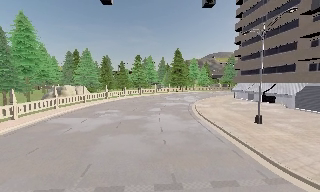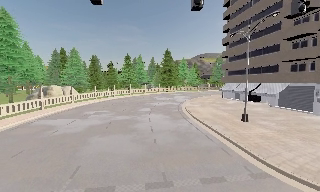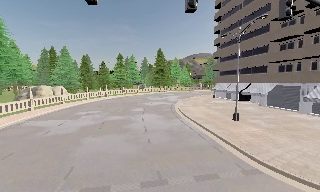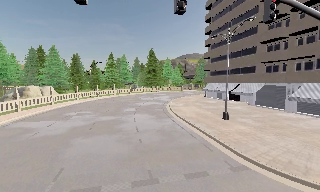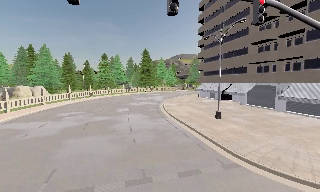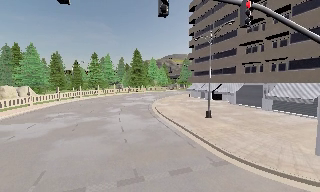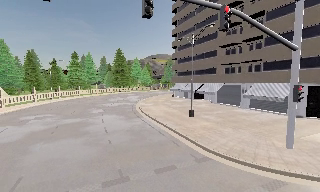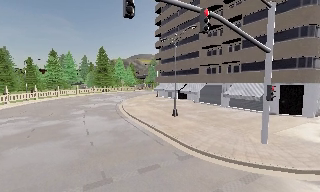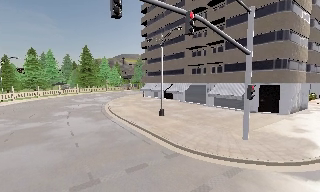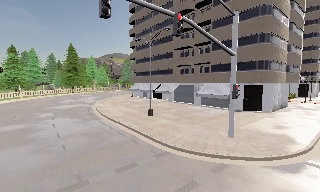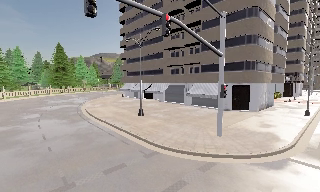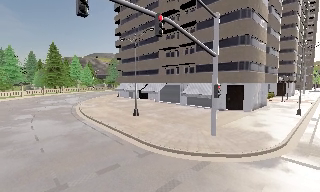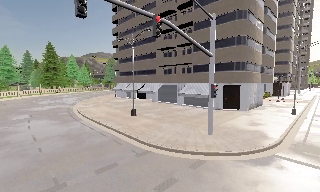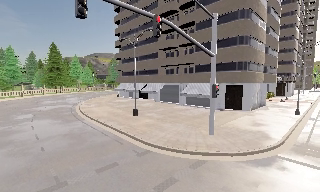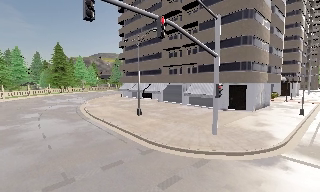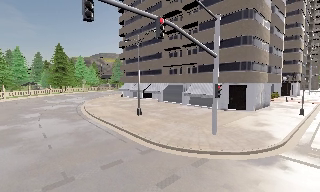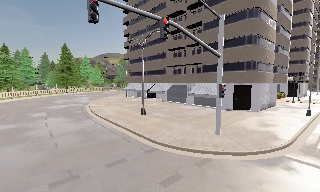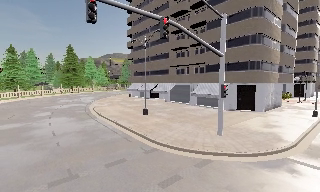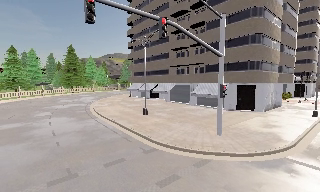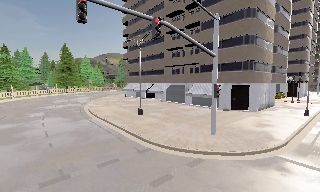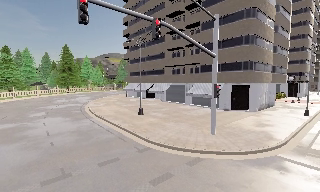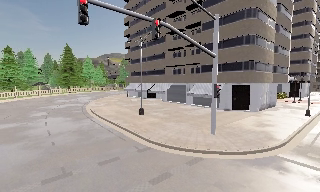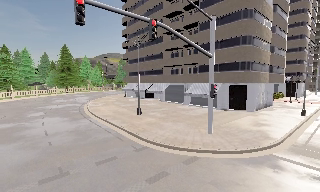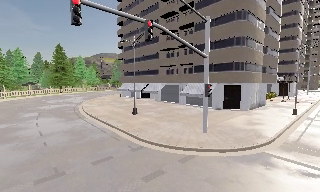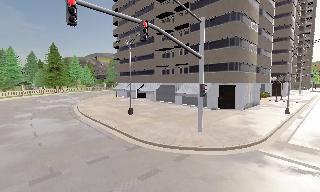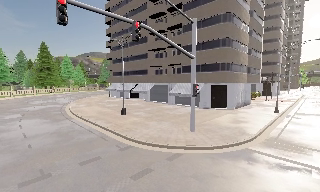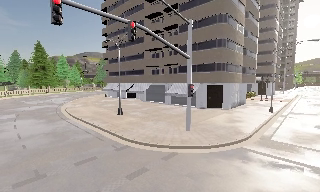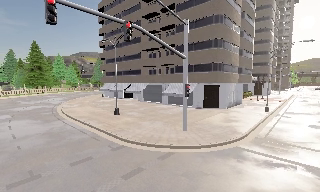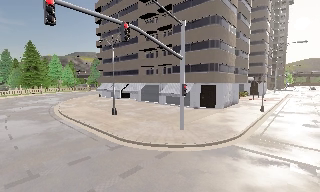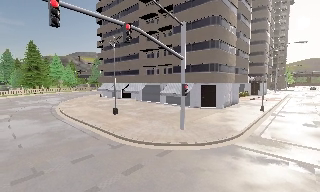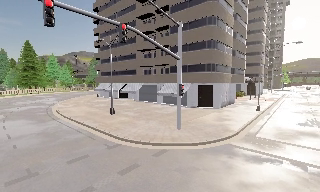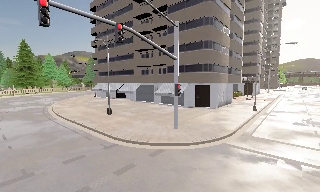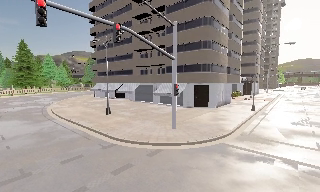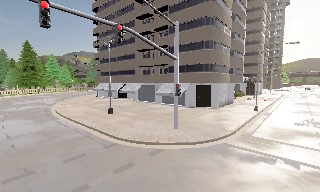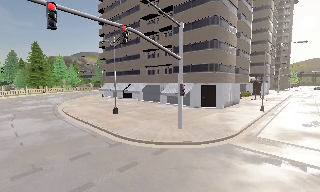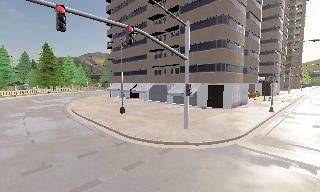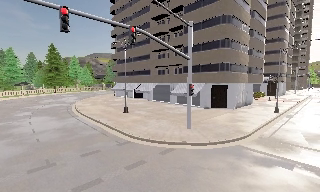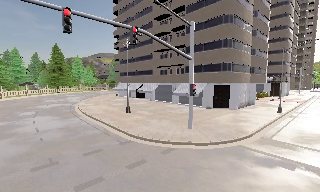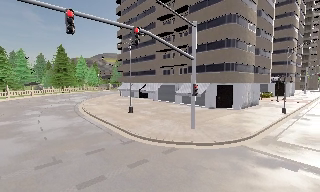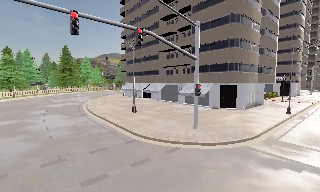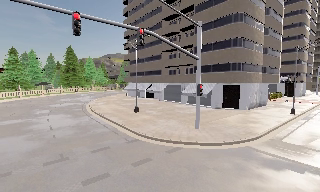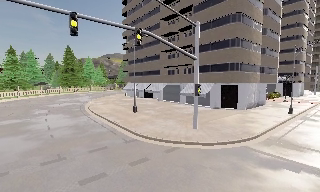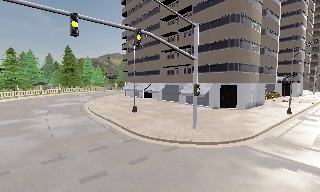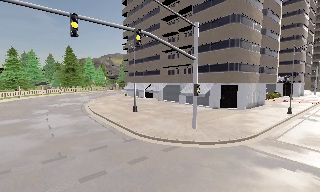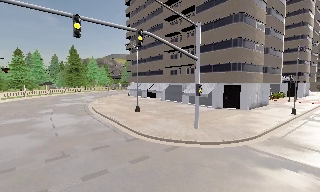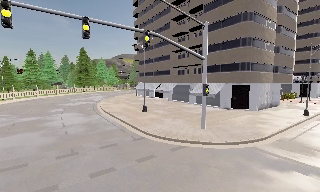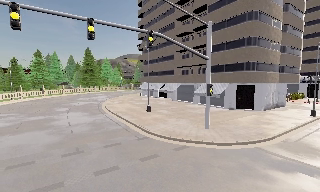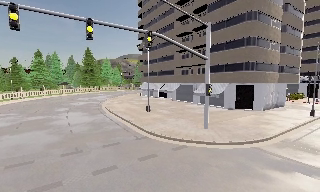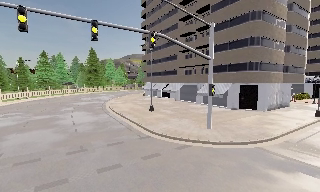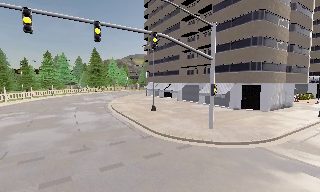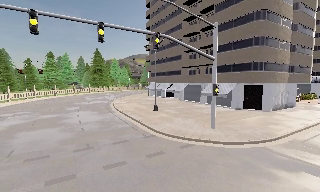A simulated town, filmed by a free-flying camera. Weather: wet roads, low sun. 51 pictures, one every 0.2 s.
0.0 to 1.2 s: The camera pans to its right, which is clockwise from overhead, by about 20 degrees. It travels backward, about 0.5 m, so what stands in front gets smaller.
1.2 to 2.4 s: The camera swings to its right by about 20 degrees, and the scene slides to the left.
2.4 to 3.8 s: The camera travels to its right, about 0.5 m.
3.8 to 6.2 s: The camera travels backward, about 1 m, so what stands in front gets smaller.
6.2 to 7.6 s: The camera travels to its right, about 0.5 m.
7.6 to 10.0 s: The camera swings to its left by about 10 degrees, and the scene slides to the right. It travels backward and to its right, about 1 m, so what stands in front gets smaller.
The film runs backward here.
